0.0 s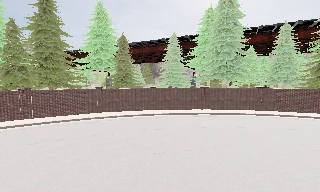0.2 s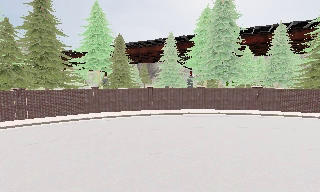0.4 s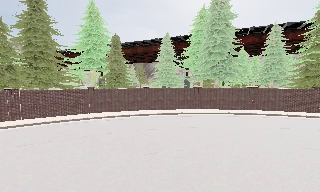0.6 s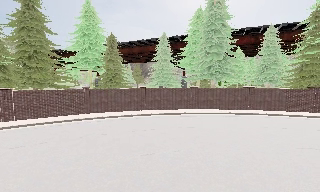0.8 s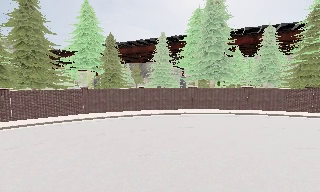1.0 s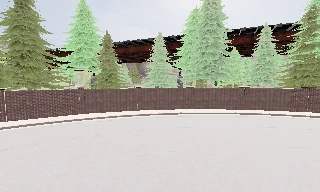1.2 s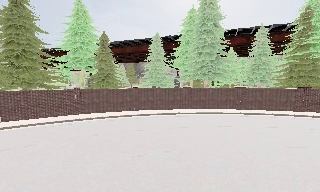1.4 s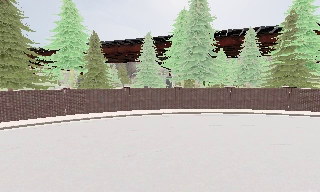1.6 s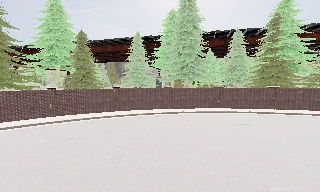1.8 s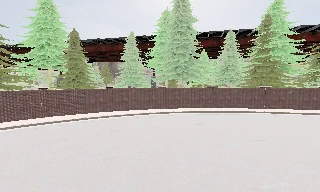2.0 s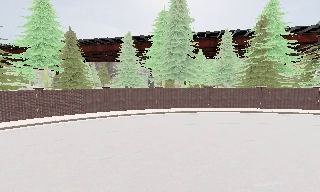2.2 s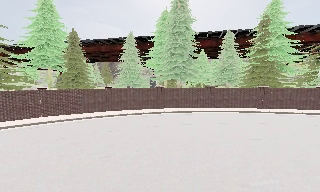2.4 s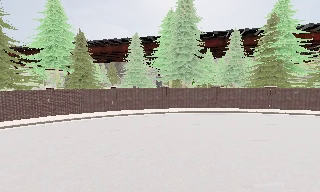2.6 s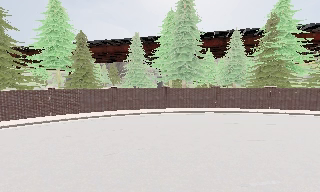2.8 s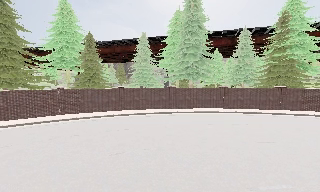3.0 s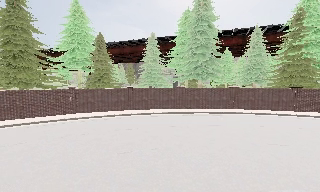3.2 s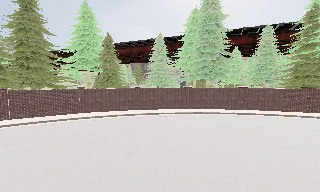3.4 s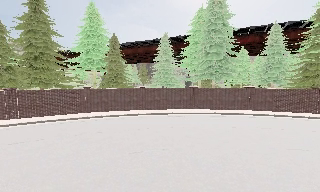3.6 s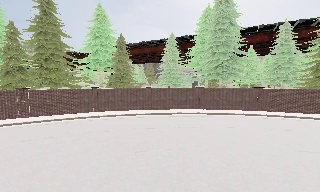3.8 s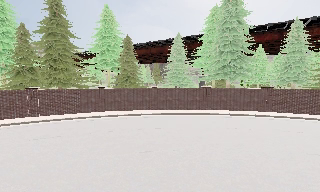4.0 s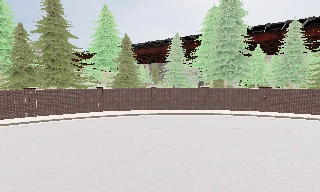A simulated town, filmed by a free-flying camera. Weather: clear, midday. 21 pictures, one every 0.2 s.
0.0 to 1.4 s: The camera shifts only a little, or ends up much as it began.
1.4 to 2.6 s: The camera travels to its right, about 0.5 m, so close, fixed things drift to the left.
2.6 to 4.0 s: The camera pans to its left, which is counterclockwise from overhead, by about 15 degrees.
The film runs forward here.
